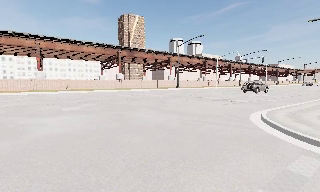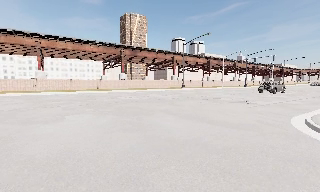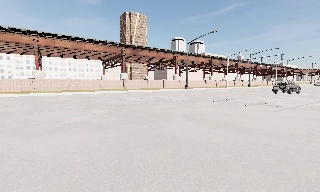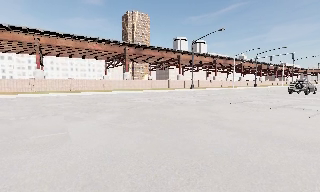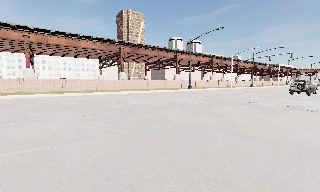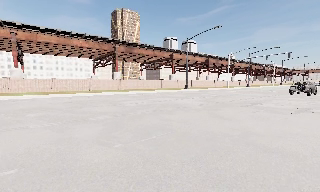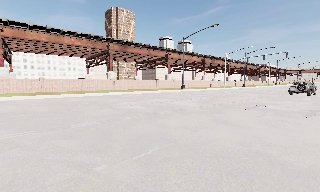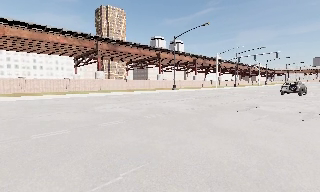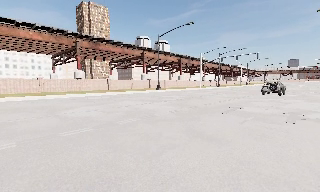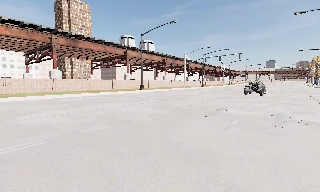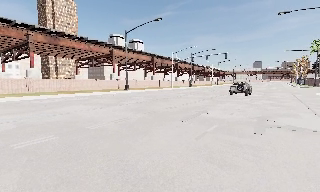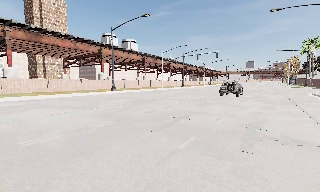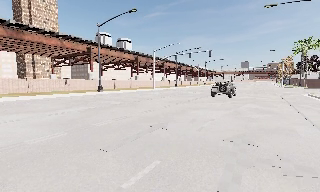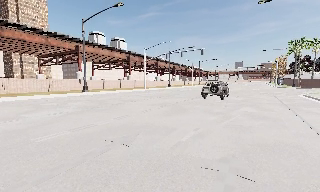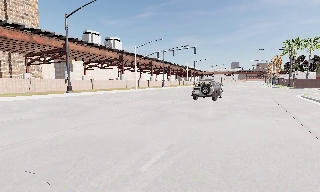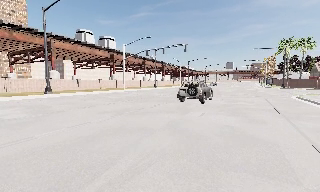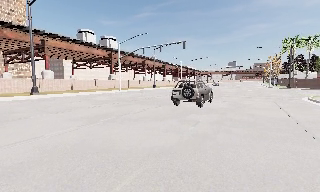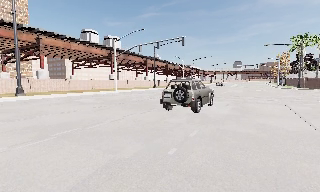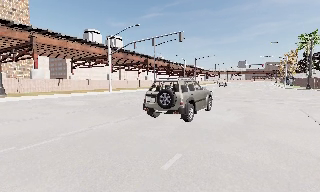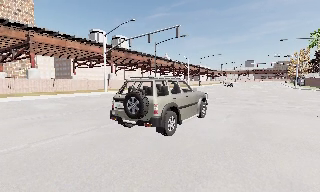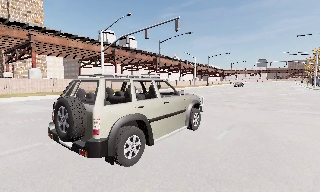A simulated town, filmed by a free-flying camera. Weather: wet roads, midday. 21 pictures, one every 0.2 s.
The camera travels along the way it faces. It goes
forward.
0.0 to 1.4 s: The camera travels forward, about 8 m, so what stands in front looms larger.
1.4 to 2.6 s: The camera pans to its right, which is clockwise from overhead, by about 20 degrees. It travels forward and to its right, about 8 m, so what stands in front looms larger. It gains speed.
2.6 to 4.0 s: The camera travels forward and to its right, about 13 m, so what stands in front looms larger.
The film runs forward here.
